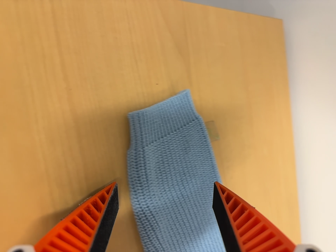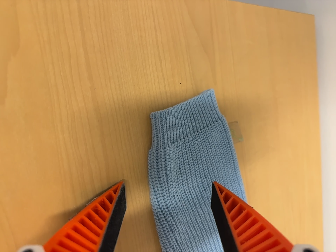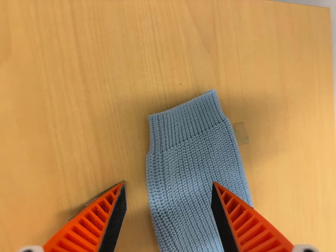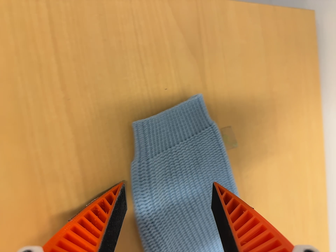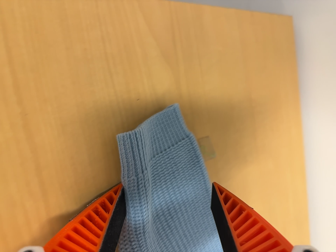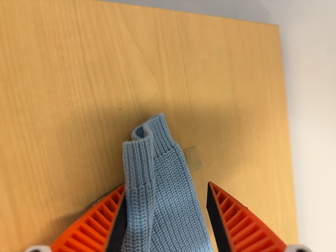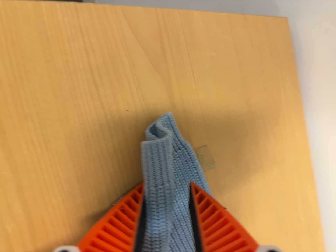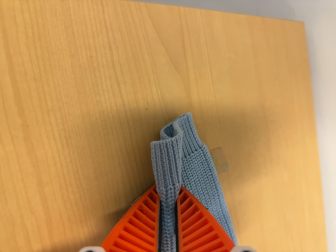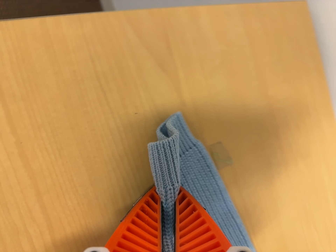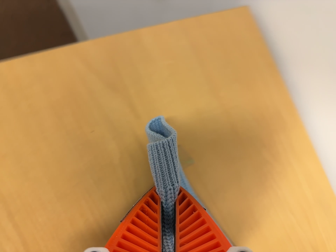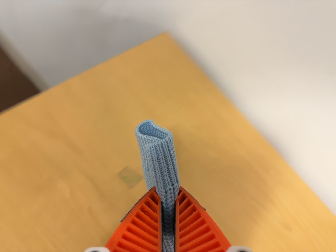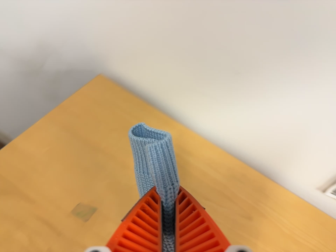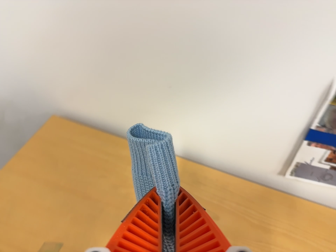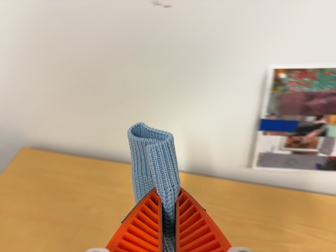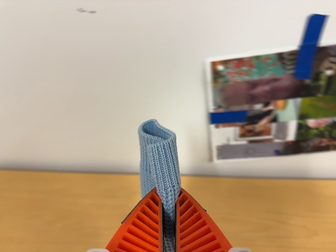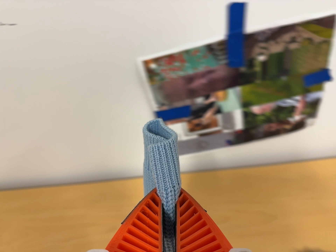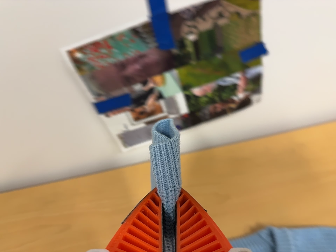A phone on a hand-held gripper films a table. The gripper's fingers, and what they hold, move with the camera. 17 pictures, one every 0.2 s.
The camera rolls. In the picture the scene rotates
counterclockwise.
0.0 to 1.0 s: The camera shifts only a little, or ends up much as it began.
1.0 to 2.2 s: The camera travels to its right and backward, about 24 cm, so close, fixed things drift to the left. Its aim tips toward the top of its view by about 15 degrees, and the scene shifts downward. It rolls about its line of sight by about 45 degrees, and the scene rotates counterclockwise.
2.2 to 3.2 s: The camera travels to its right, about 34 cm, so close, fixed things drift to the left. It rolls about its line of sight by about 40 degrees, and the scene rotates counterclockwise.
The film runs forward here.
